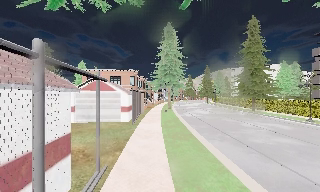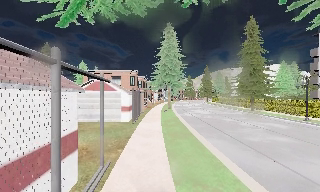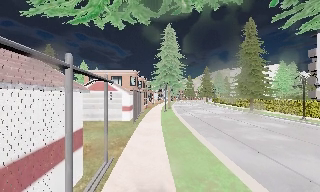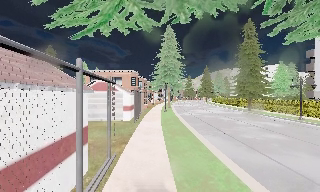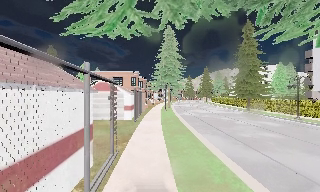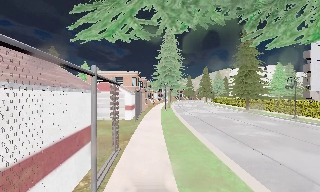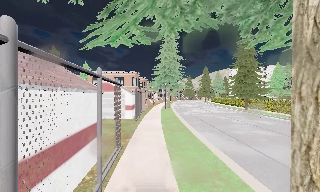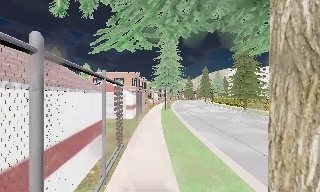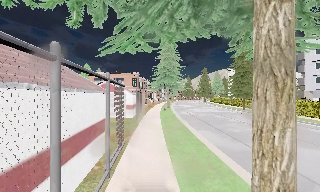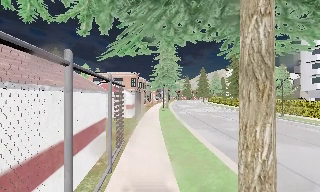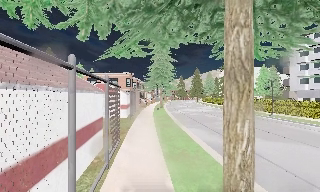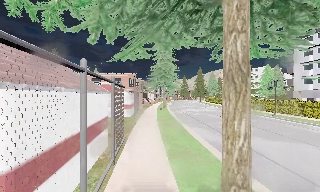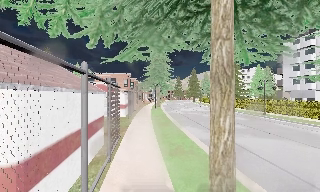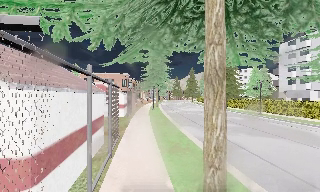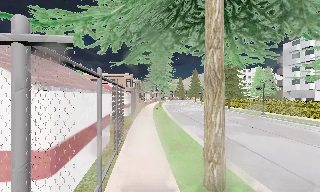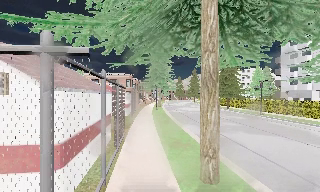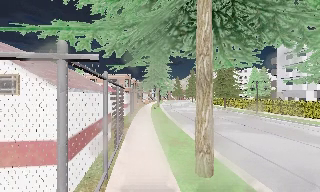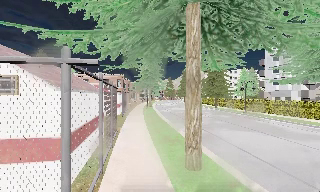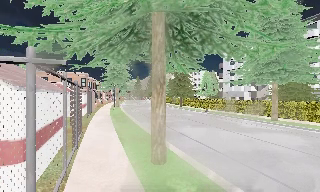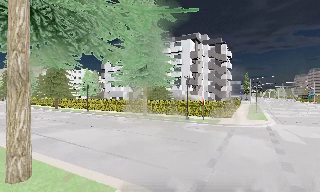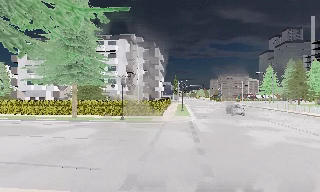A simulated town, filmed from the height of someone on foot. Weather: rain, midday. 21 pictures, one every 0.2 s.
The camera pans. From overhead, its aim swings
clockwise.
The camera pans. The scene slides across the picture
to the left.
0.0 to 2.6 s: The camera travels backward, about 4.5 m, so what stands in front gets smaller.
2.6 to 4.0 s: The camera swings to its right by about 75 degrees, and the scene slides to the left. It travels backward, about 2.5 m.
The film runs backward here.
